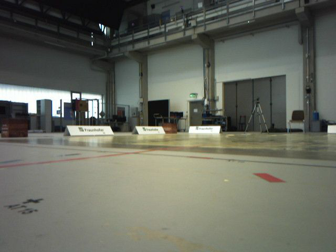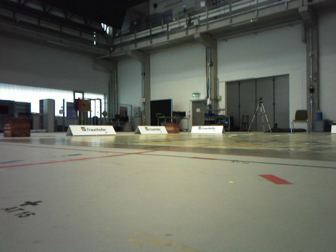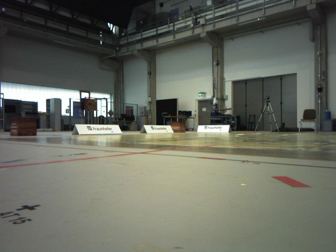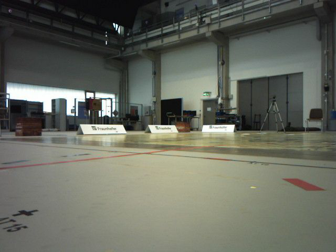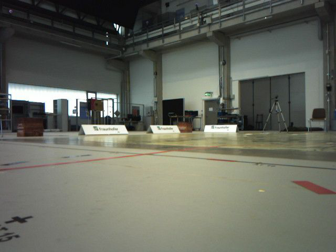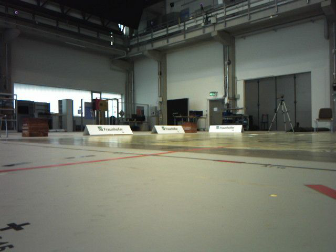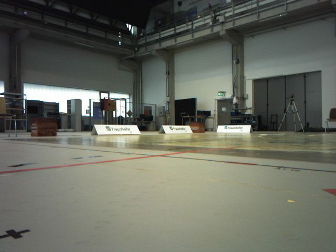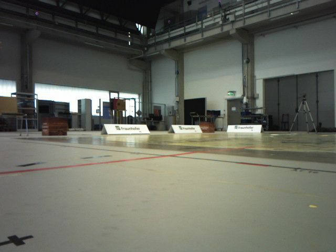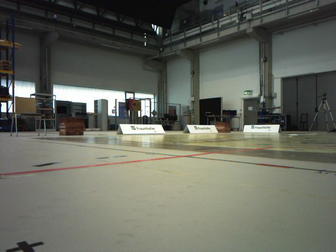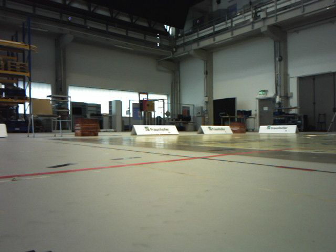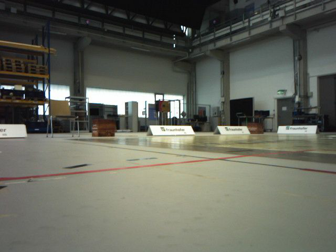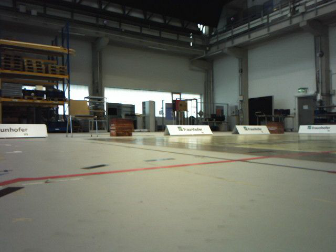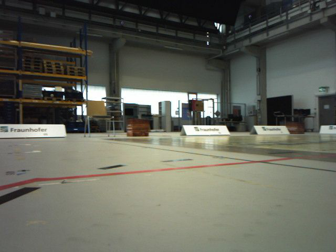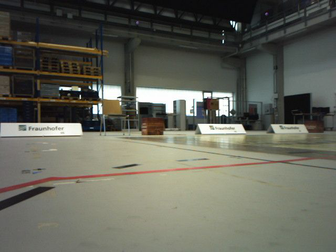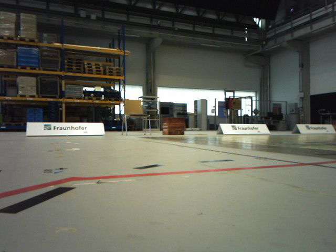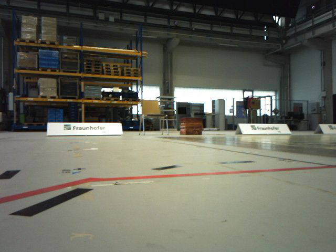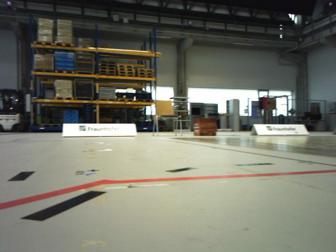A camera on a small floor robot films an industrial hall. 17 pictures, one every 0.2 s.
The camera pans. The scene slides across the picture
to the right.
The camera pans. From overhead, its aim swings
counterclockwise.
0.0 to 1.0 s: The camera travels forward, about 0.2 m, so what stands in front looms larger.
1.0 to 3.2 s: The camera pans to its left, which is counterclockwise from overhead, by about 35 degrees. It travels forward, about 0.4 m.
The film runs forward here.
